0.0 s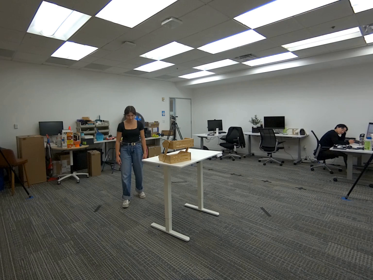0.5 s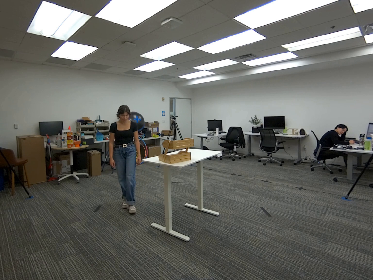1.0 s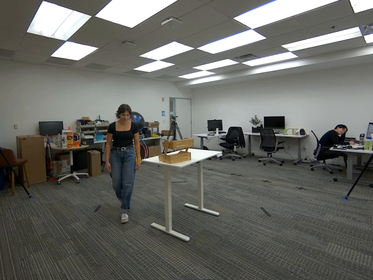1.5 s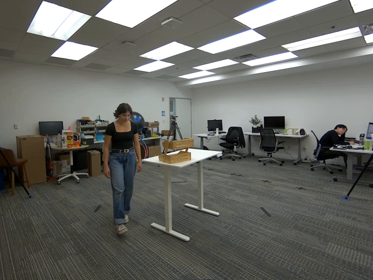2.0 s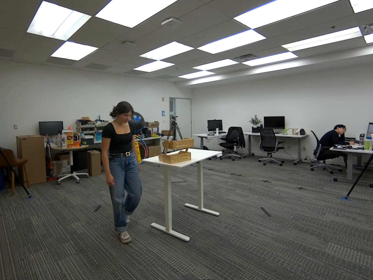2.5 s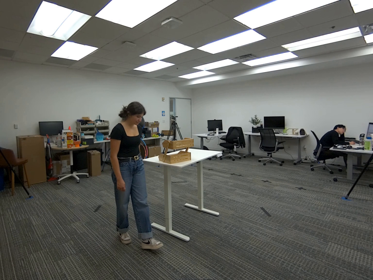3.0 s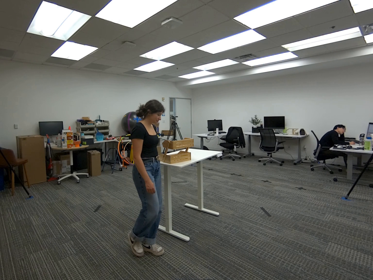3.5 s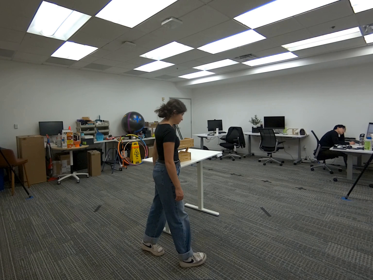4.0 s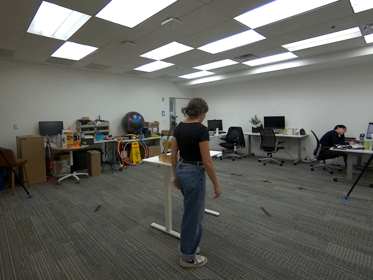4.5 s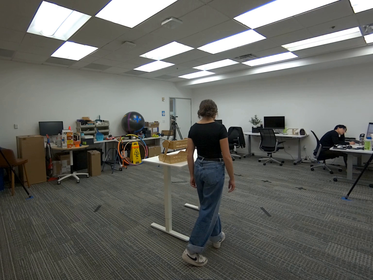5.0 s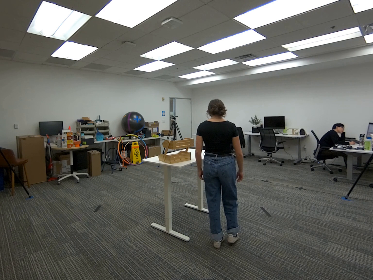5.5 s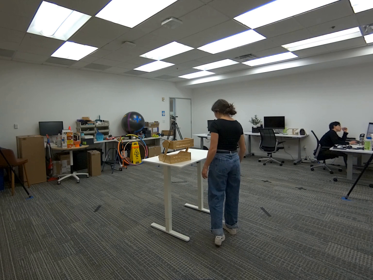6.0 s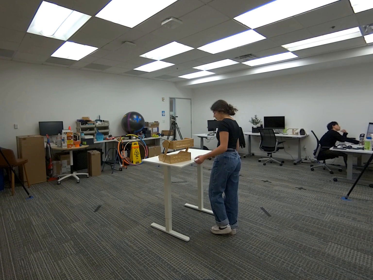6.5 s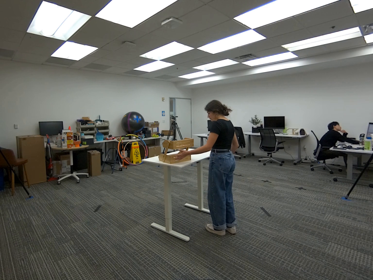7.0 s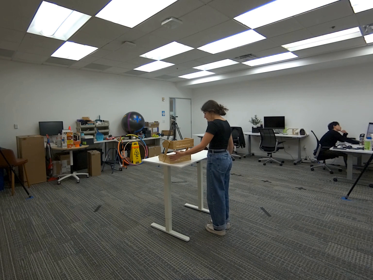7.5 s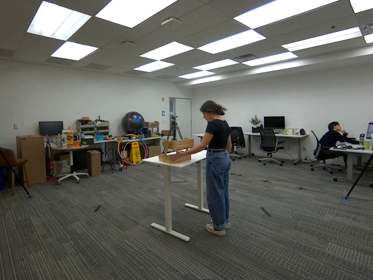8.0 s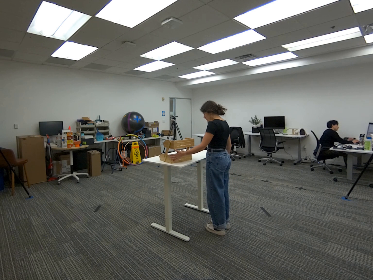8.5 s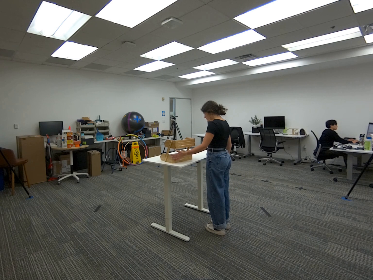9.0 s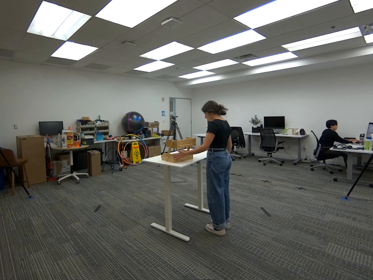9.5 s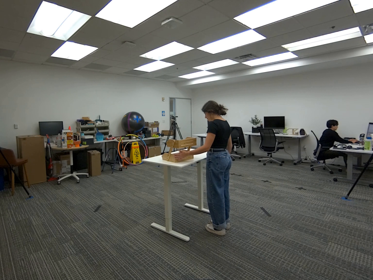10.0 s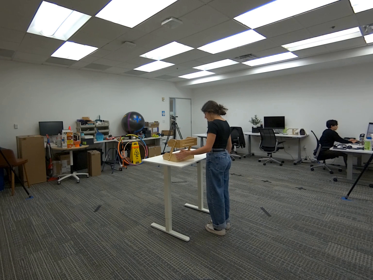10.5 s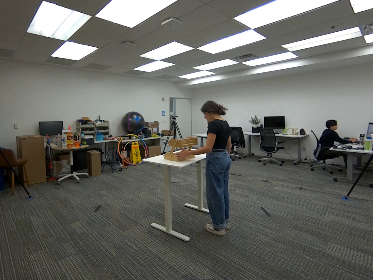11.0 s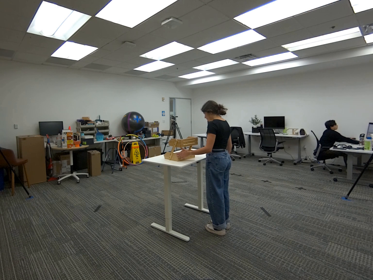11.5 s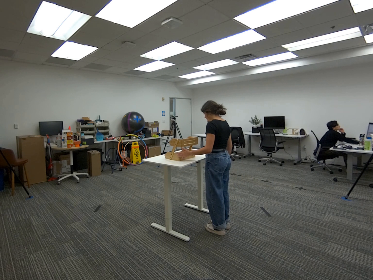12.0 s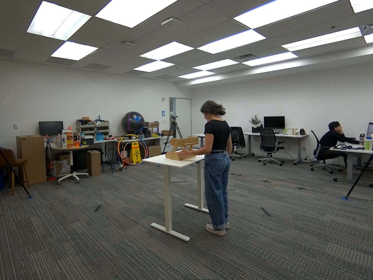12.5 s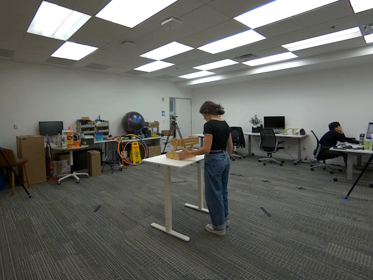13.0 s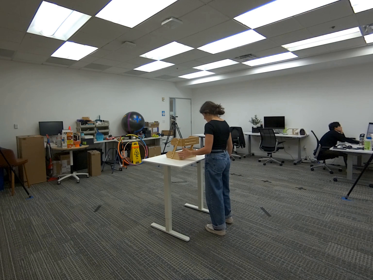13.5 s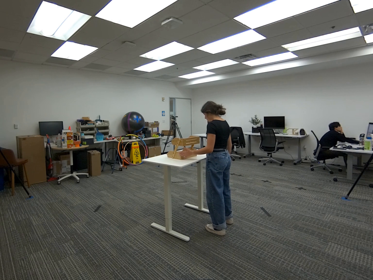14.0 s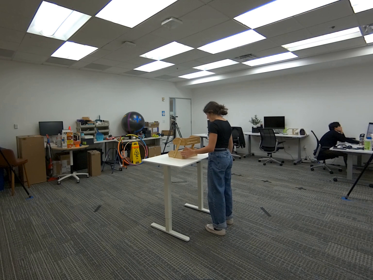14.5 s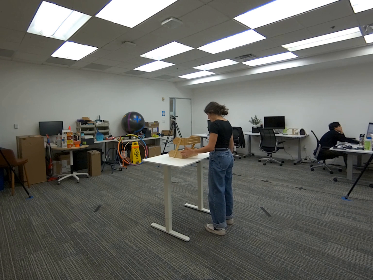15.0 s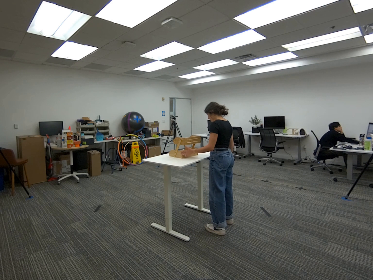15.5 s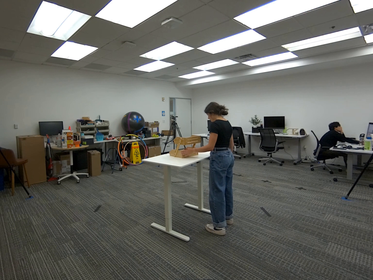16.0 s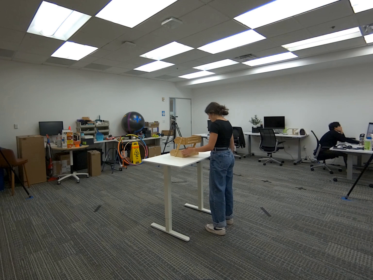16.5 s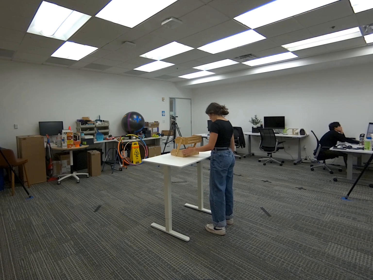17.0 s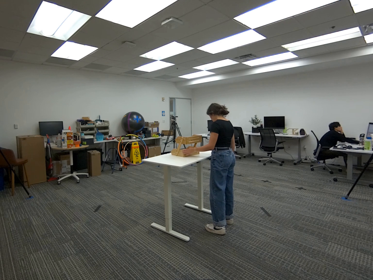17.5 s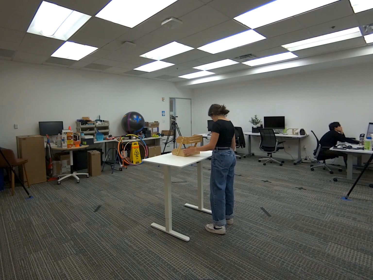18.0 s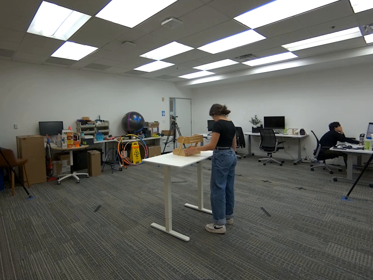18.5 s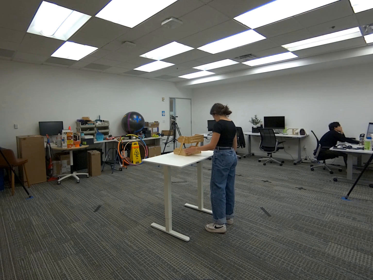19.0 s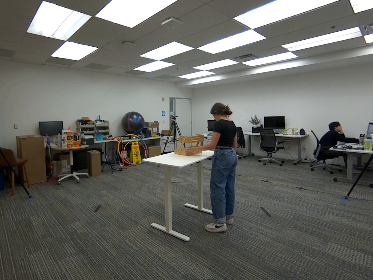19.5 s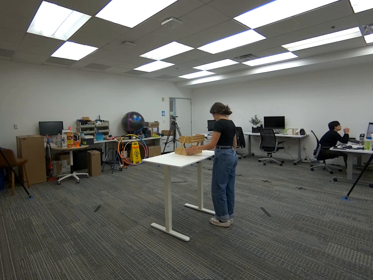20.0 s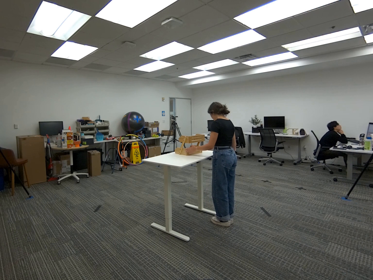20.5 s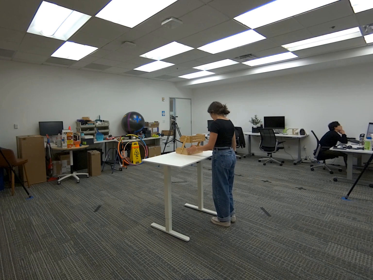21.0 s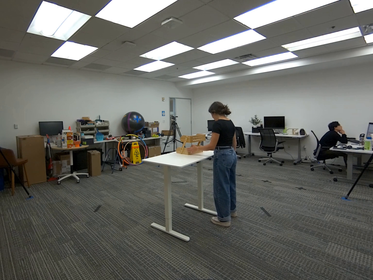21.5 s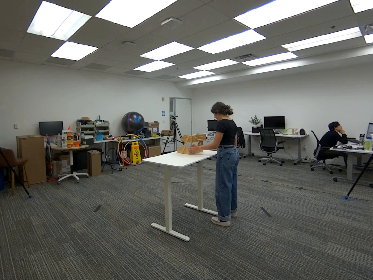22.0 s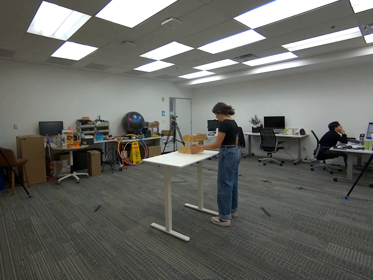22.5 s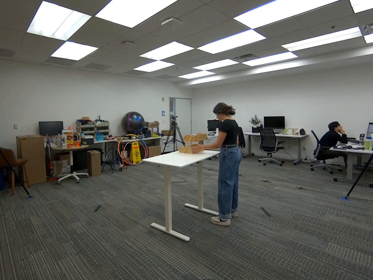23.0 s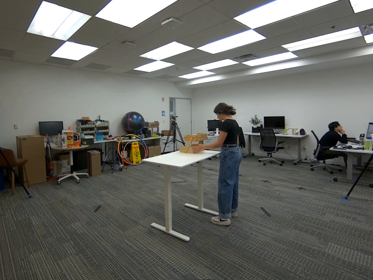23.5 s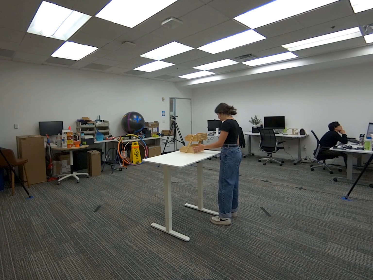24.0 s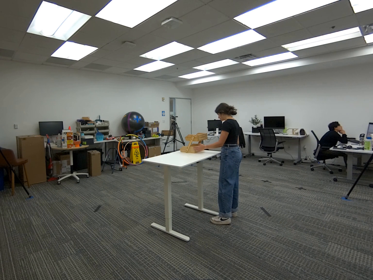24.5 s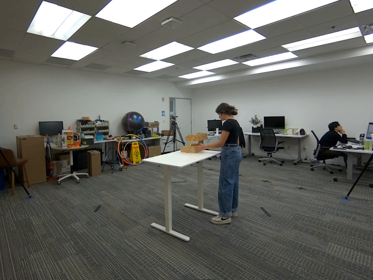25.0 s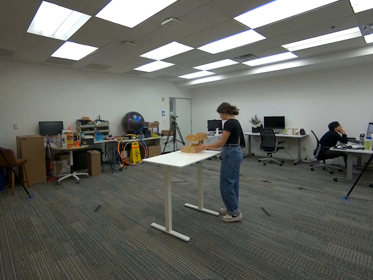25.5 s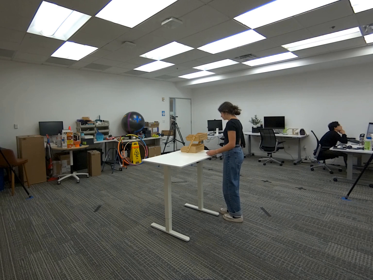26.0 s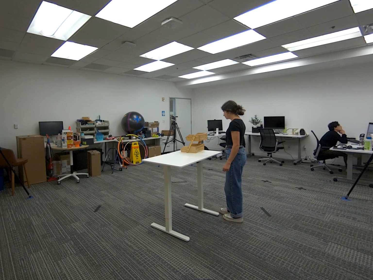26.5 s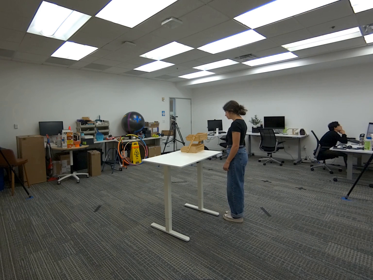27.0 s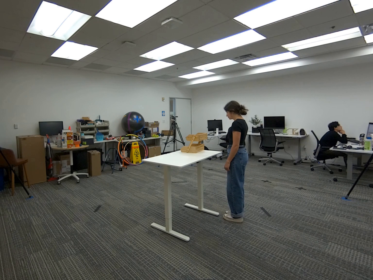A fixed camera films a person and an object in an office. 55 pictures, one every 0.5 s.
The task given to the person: Walk over to the wooden crate on the white desk and slide the wooden crate across the white desk.
